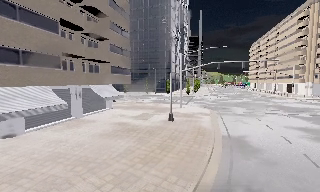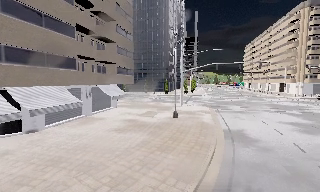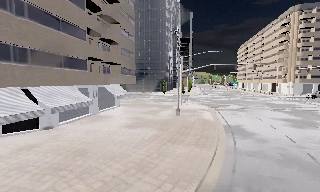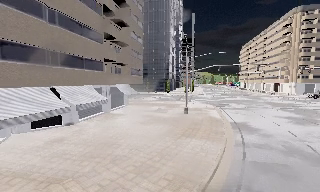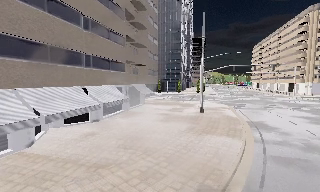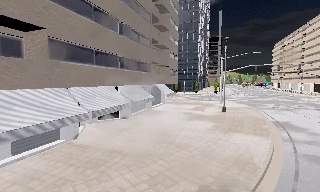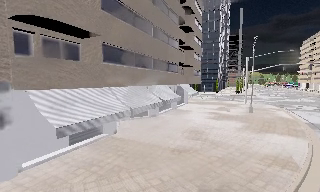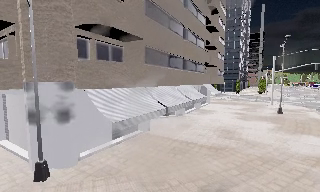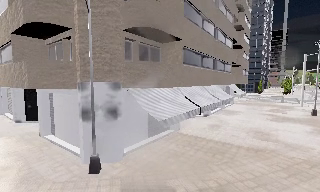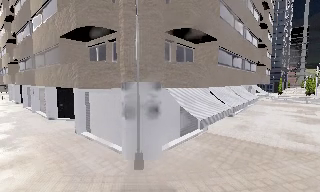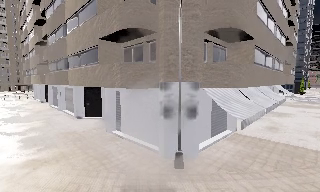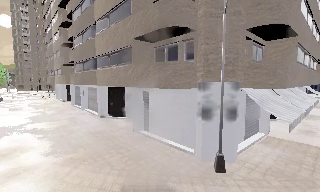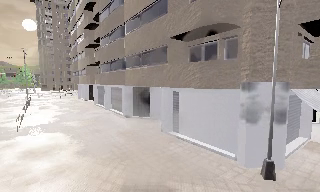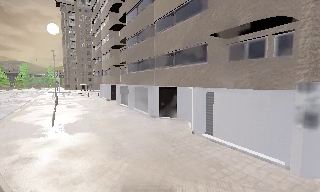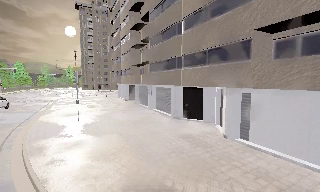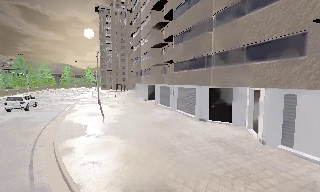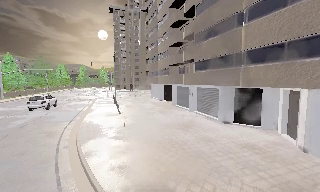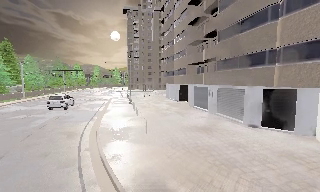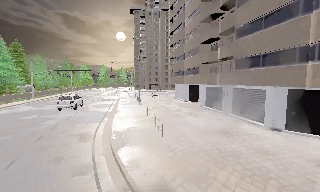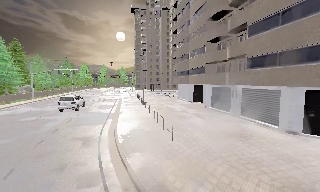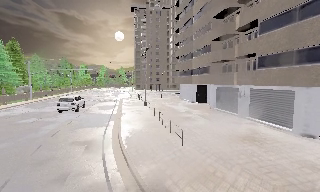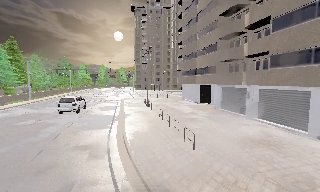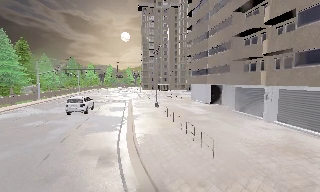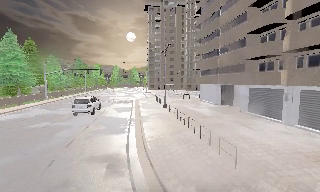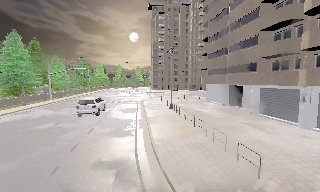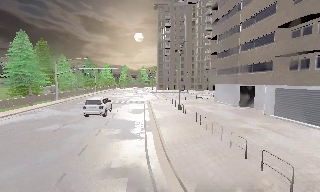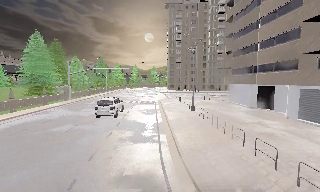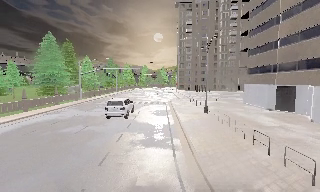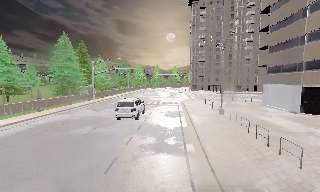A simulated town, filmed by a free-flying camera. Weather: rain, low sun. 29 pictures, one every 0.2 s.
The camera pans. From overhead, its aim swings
counterclockwise.
The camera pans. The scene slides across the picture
to the right.
0.0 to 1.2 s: The camera swings to its left by about 10 degrees, and the scene slides to the right. It travels to its left and backward, about 8 m, so close, fixed things drift to the right.
1.2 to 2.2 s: The scene slides to the right, as the camera pans about 20 degrees to its left. It travels to its left, about 6 m, so close, fixed things drift to the right.
2.2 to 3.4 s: The scene slides to the right, as the camera pans about 30 degrees to its left. It travels to its left and forward, about 7 m, so close, fixed things drift to the right.
3.4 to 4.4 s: The camera travels forward and to its left, about 4.5 m, so what stands in front looms larger.
4.4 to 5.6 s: The camera pans to its left, which is counterclockwise from overhead, by about 15 degrees. It travels forward and to its left, about 4.5 m, so what stands in front looms larger.
The film runs forward here.
